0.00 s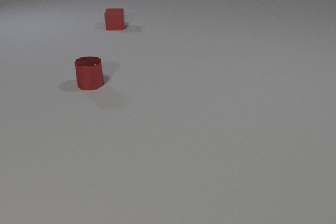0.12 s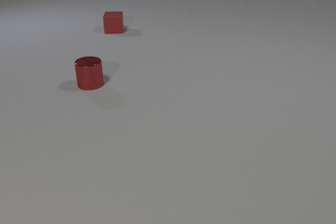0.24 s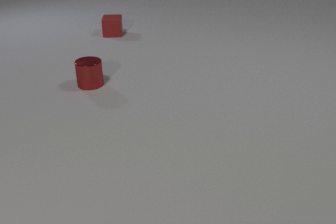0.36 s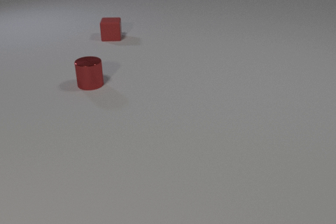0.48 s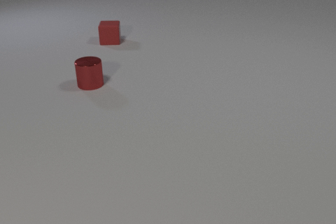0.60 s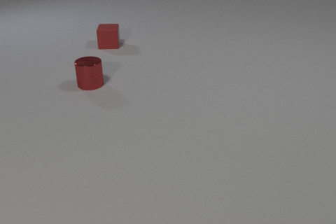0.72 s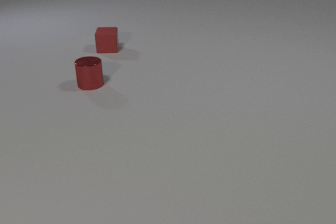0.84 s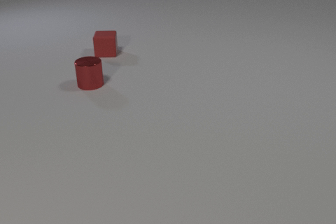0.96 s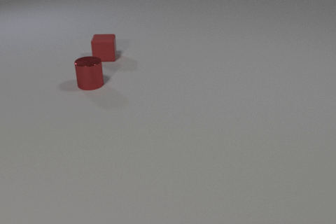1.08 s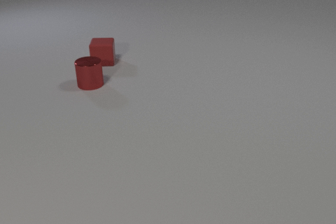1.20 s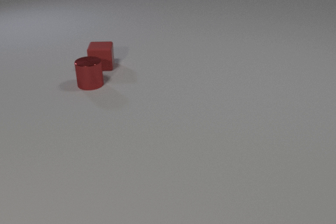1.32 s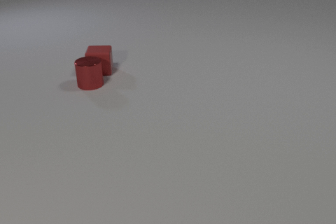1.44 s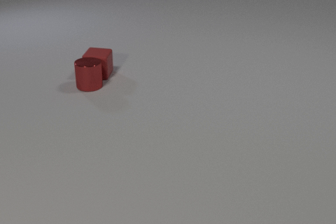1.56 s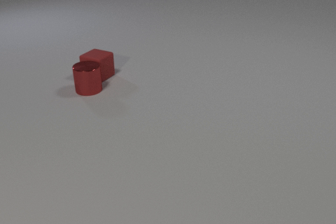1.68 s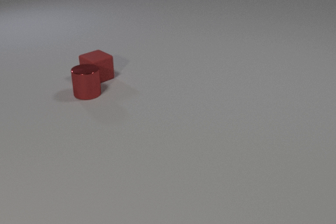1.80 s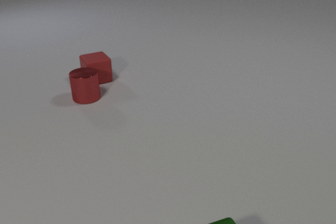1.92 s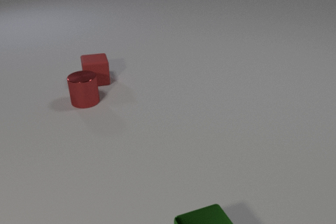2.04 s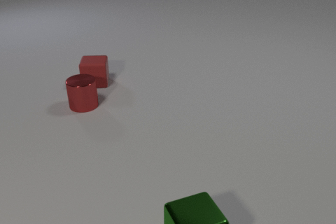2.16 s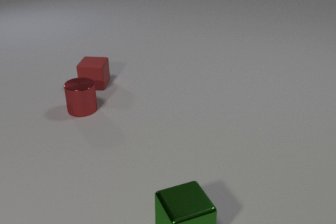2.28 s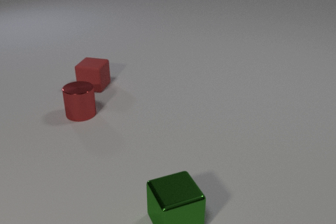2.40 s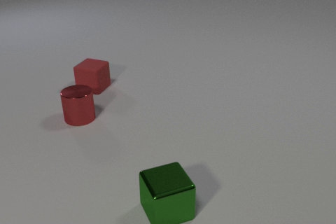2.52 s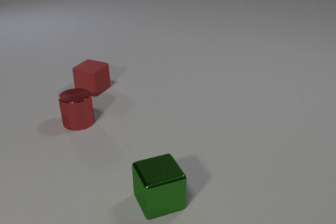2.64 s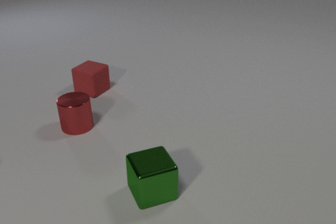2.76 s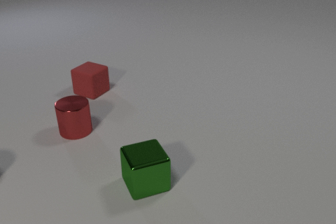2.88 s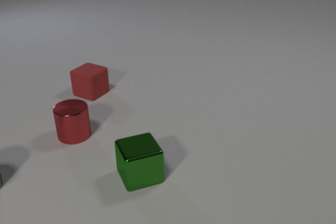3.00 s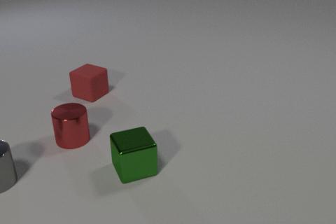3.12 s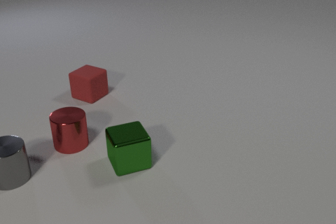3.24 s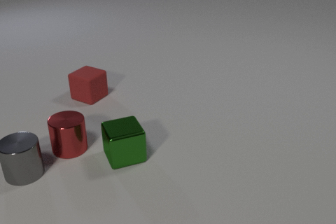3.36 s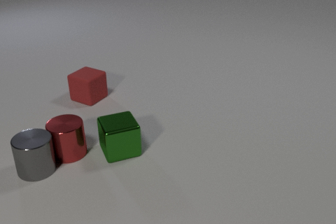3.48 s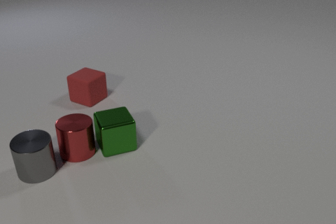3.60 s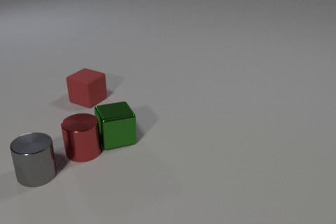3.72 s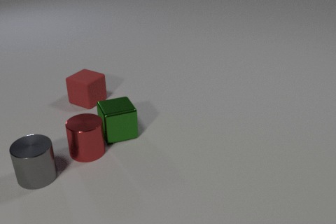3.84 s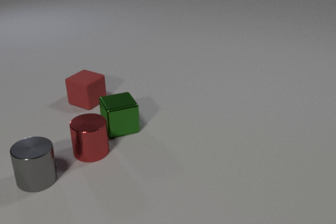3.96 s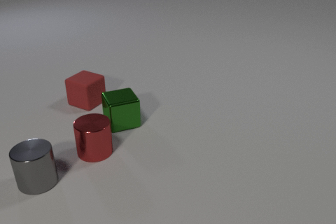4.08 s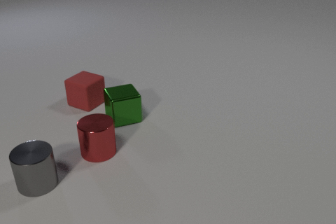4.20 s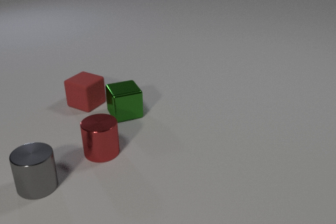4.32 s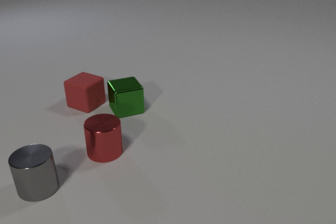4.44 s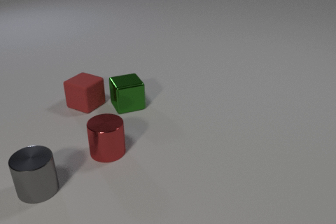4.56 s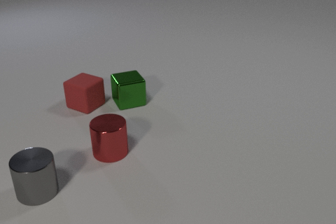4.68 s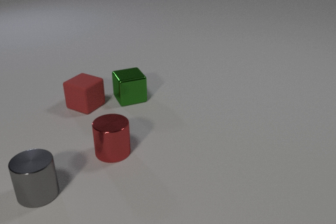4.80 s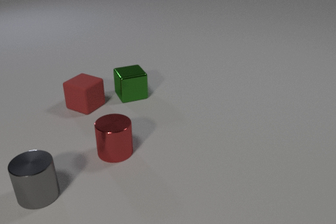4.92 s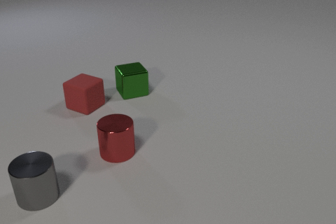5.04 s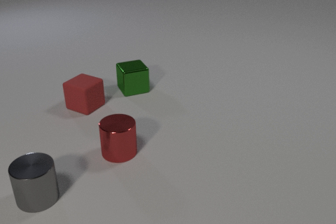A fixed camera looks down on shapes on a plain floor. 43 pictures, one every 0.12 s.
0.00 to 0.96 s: The red rubber cube slides toward the camera.
0.96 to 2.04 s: The red rubber cube slides toward the camera, spins so that its near face slides to the left, clockwise seen from above. The red metal cylinder slides toward the camera. The green metal cube comes in at the bottom edge, slides away from the camera and to the left. The red rubber cube and the red metal cylinder collide.
2.04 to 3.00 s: The red rubber cube slides toward the camera, spins so that its near face slides to the left, clockwise seen from above. The red metal cylinder slides toward the camera. The gray metal cylinder comes in at the left edge, slides to the right. The green metal cube slides away from the camera and to the left.
3.00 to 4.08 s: The red rubber cube slides toward the camera. The red metal cylinder slides toward the camera and to the right. The gray metal cylinder slides to the right and toward the camera. The green metal cube slides away from the camera. The red metal cylinder and the gray metal cylinder collide. The red metal cylinder and the green metal cube collide.
4.08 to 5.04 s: The red rubber cube slides toward the camera. The red metal cylinder slides to the right. The gray metal cylinder slides toward the camera. The green metal cube slides away from the camera.
What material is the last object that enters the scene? metal.
How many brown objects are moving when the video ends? 0.
What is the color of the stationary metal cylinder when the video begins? red.
